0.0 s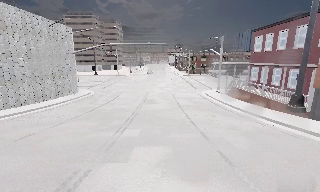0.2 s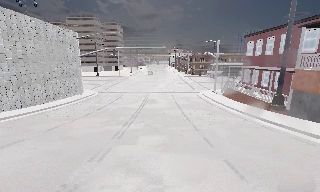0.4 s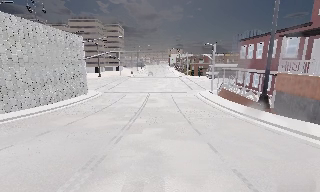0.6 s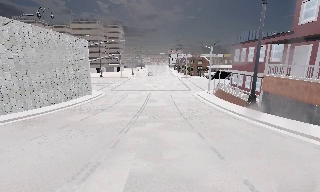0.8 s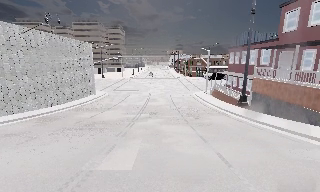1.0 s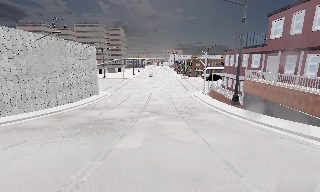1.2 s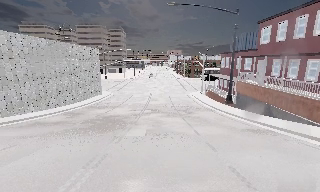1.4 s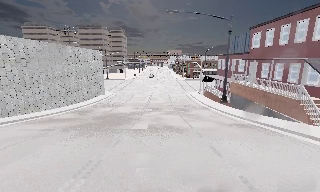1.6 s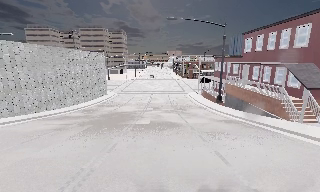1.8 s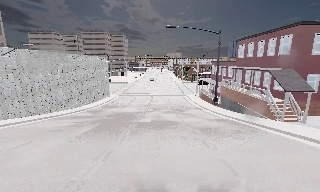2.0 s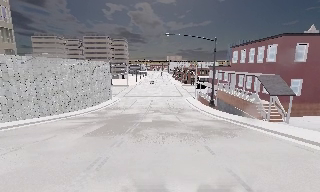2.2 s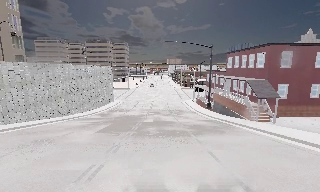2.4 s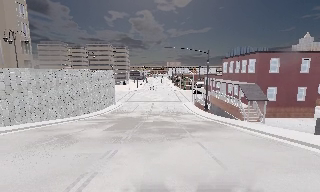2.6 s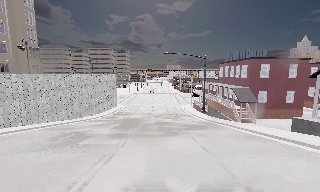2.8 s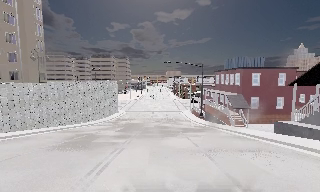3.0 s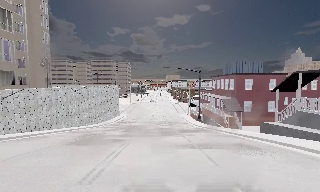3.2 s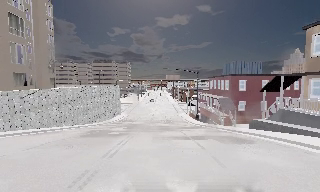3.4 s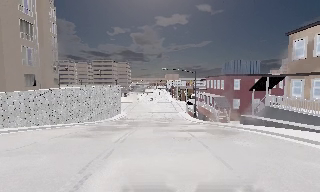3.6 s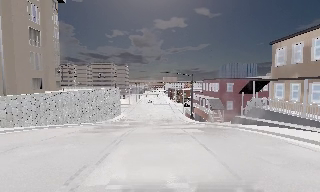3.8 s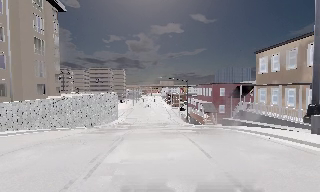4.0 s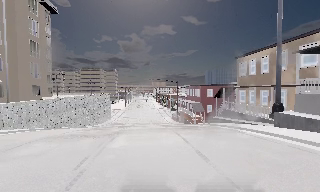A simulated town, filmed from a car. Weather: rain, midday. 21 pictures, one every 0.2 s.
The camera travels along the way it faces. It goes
backward.
0.0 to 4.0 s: The camera travels backward, about 30 m, so what stands in front gets smaller. Its aim tips upward by about 10 degrees, and the scene shifts downward.
The film runs backward here.
